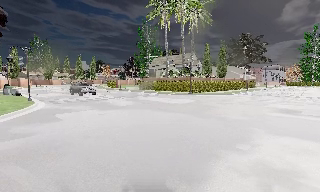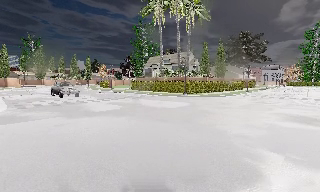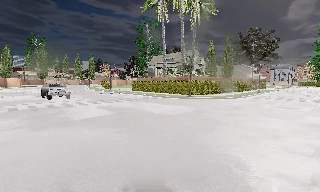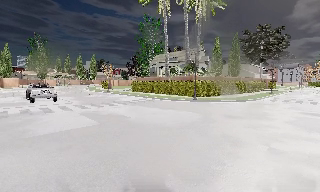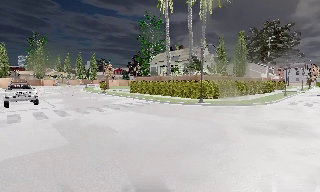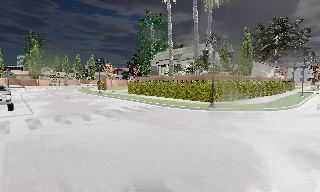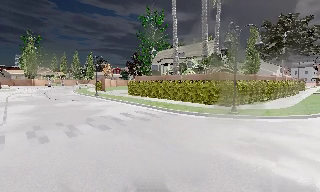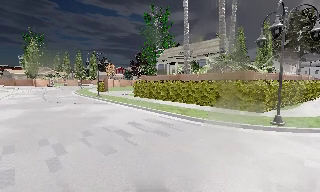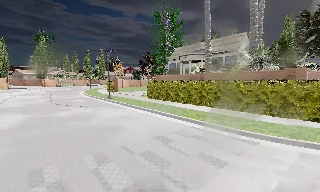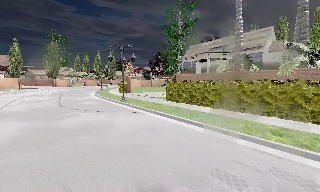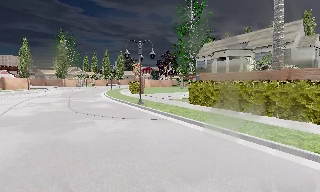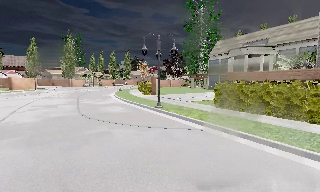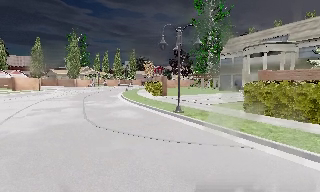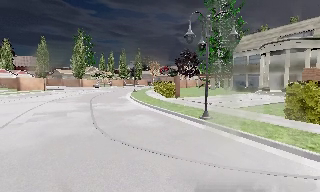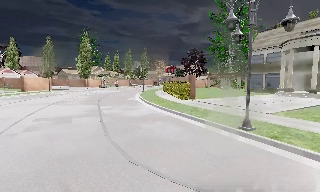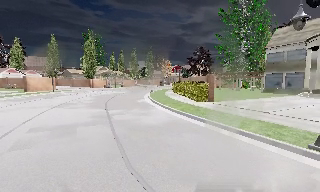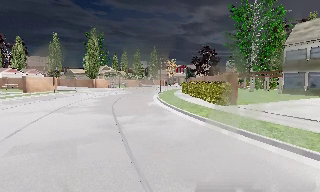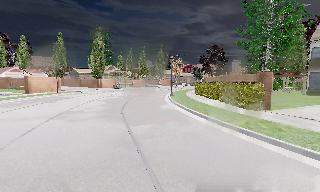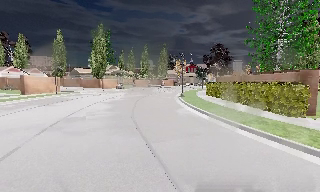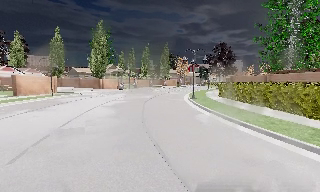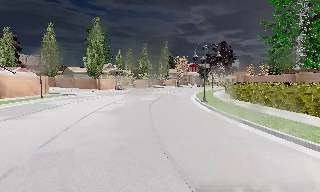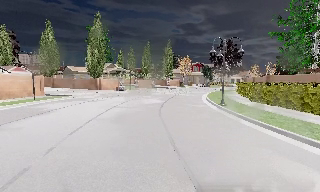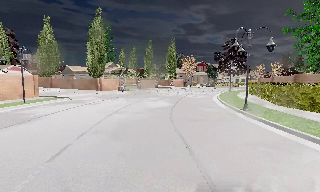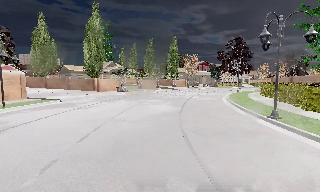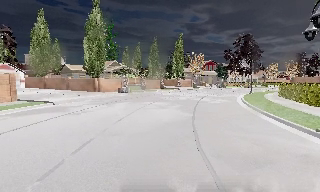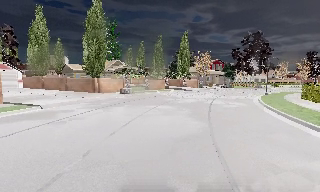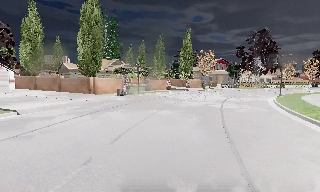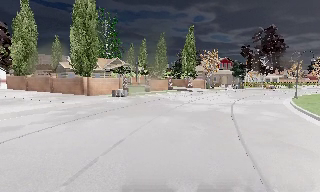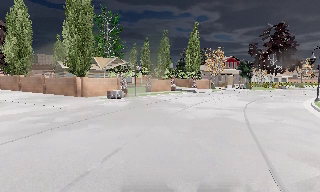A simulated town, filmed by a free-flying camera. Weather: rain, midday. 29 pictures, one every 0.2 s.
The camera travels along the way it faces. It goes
forward.
0.0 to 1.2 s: The camera travels forward, about 14 m, so what stands in front looms larger.
1.2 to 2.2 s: The camera pans to its left, which is counterclockwise from overhead, by about 10 degrees. It travels forward and to its left, about 11 m, so what stands in front looms larger.
2.2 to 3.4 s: The camera travels forward and to its left, about 11 m, so what stands in front looms larger.
3.4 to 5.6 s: The camera travels forward, about 20 m, so what stands in front looms larger.
The film runs forward here.
